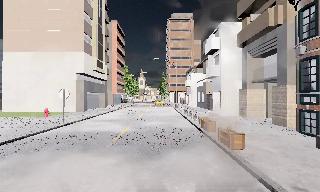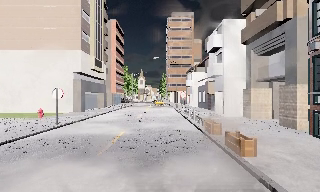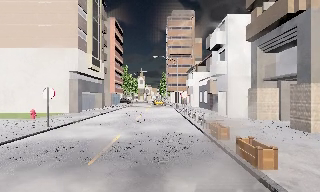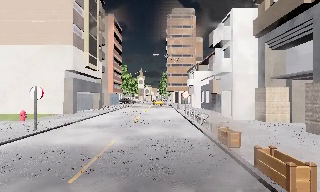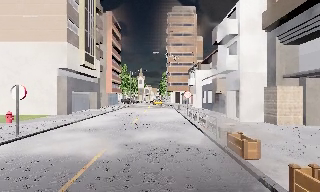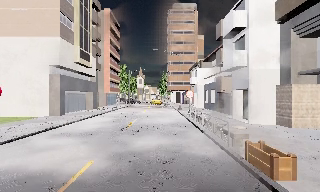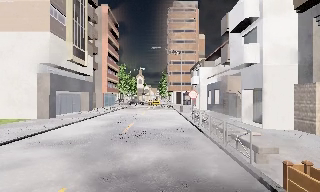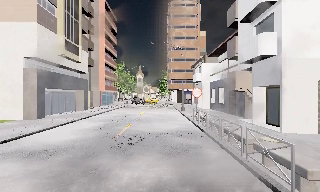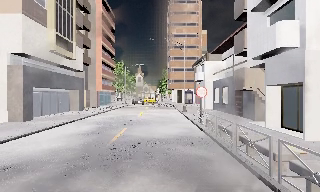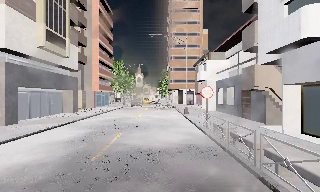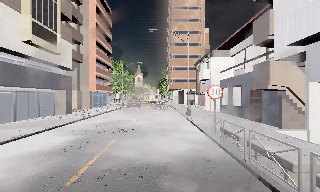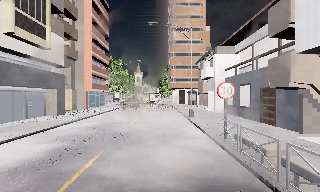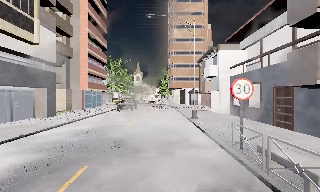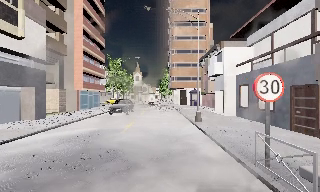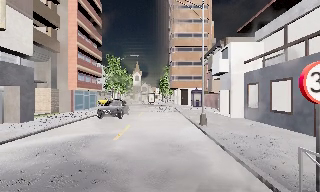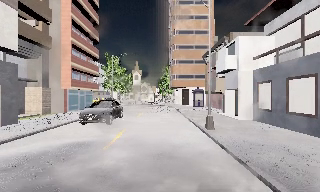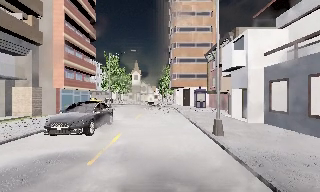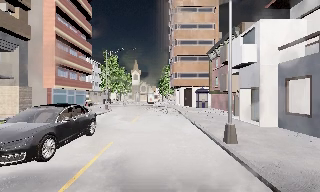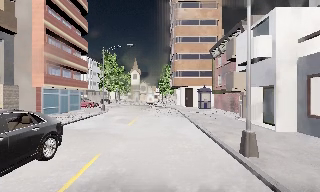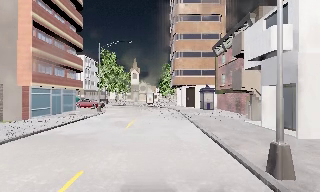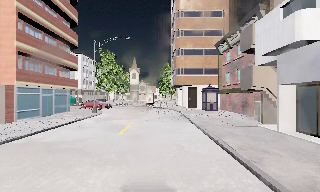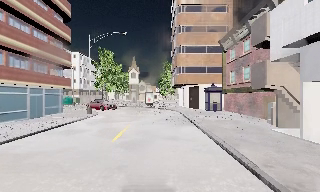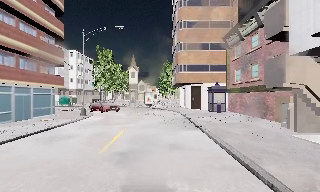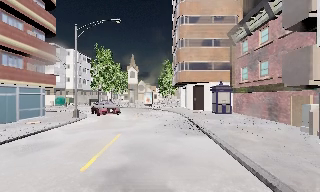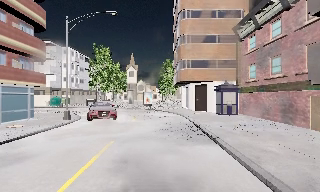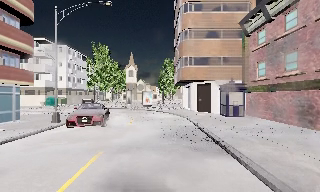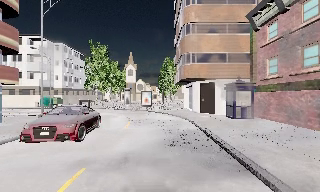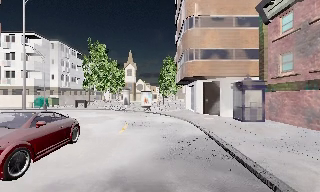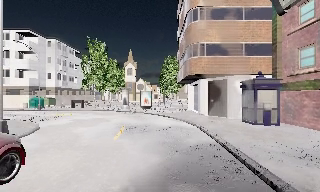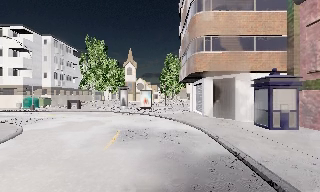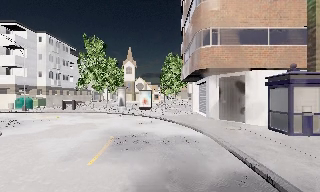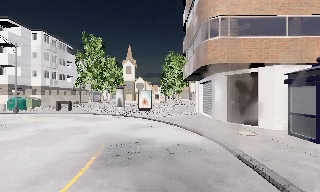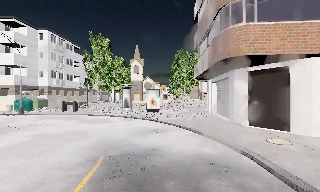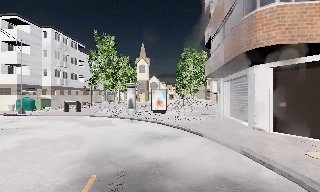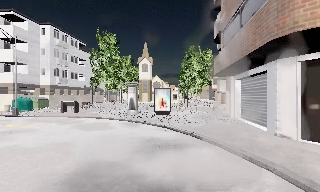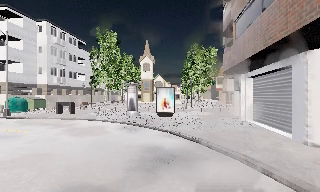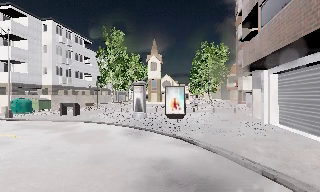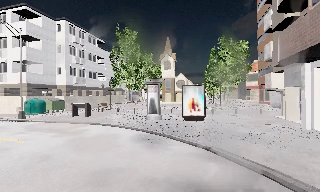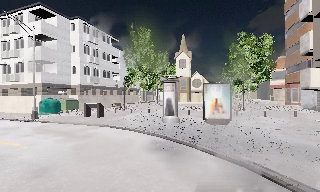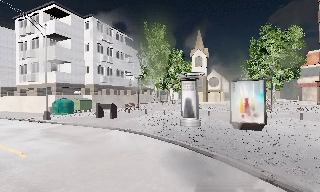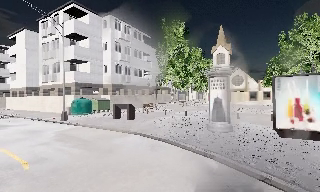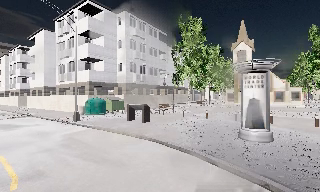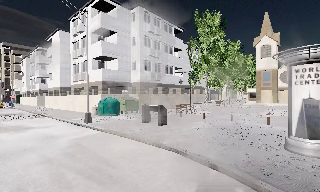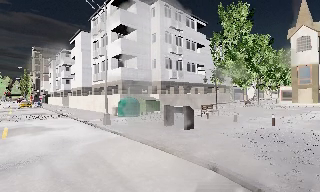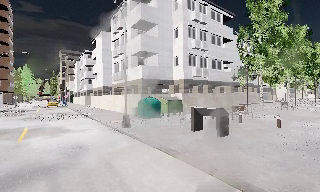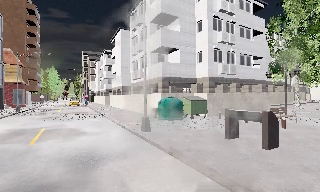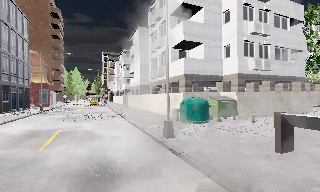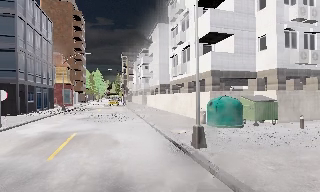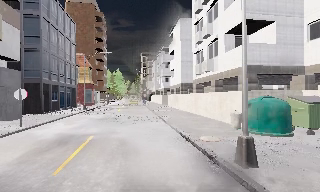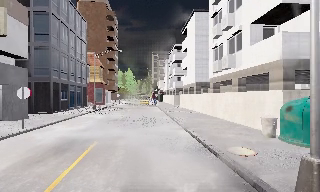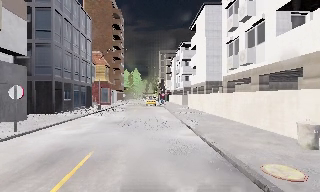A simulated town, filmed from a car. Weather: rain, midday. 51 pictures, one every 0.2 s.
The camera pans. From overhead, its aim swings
counterclockwise.
The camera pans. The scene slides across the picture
to the right.
0.0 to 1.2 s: The camera travels forward, about 6 m, so what stands in front looms larger. It gains speed.
1.2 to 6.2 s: The camera travels forward, about 30 m, so what stands in front looms larger.
6.2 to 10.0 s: The scene slides to the right, as the camera pans about 85 degrees to its left. It travels forward, about 25 m.
The film runs forward here.
